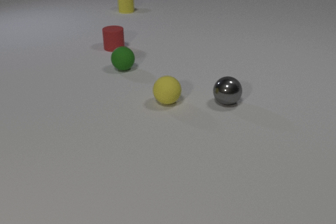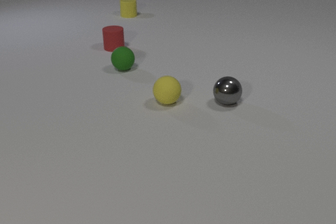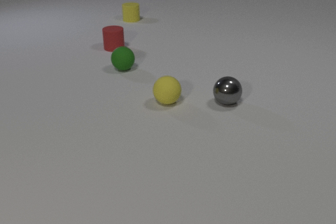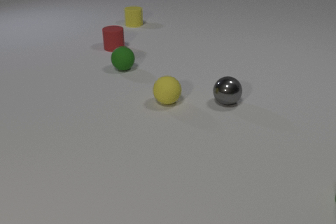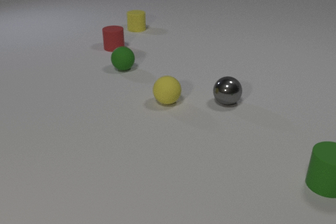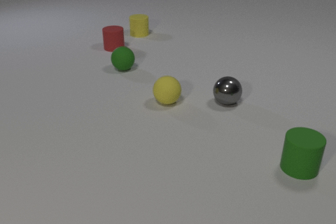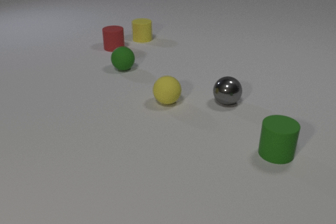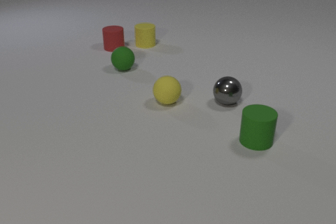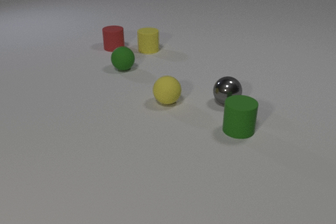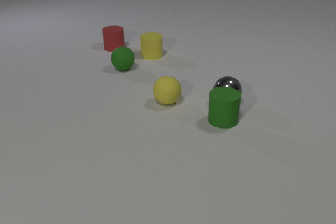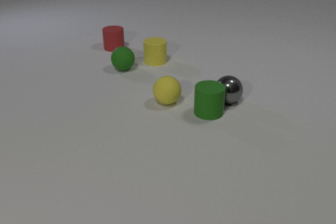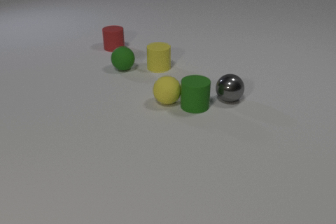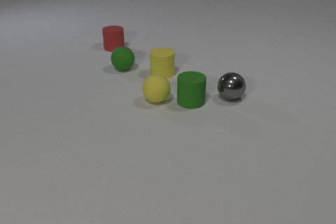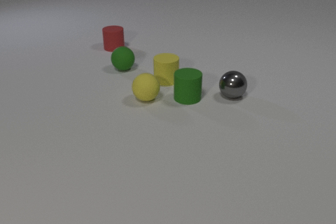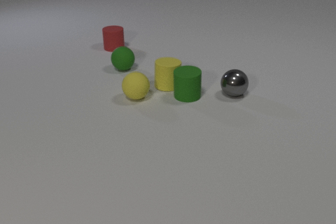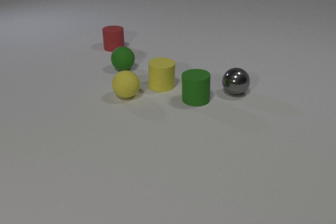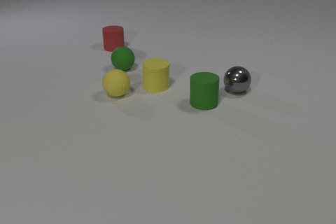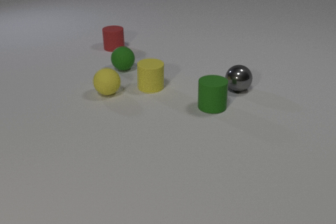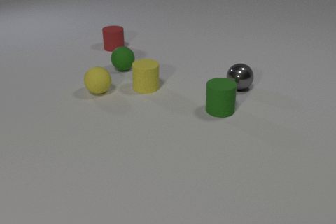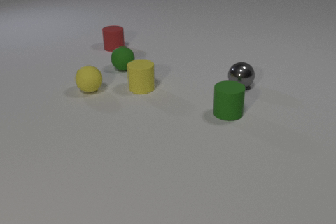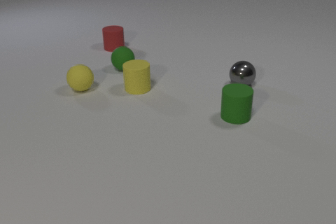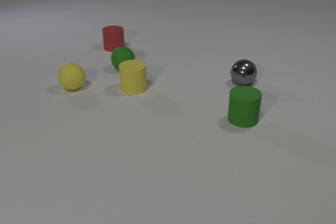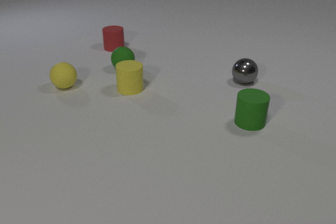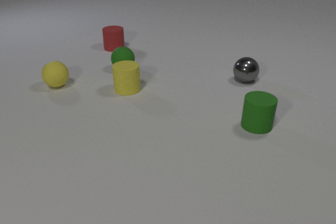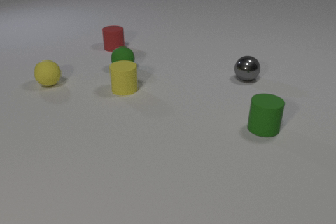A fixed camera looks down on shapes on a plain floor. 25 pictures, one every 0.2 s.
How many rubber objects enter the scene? 1.
How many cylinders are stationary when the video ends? 1.
Are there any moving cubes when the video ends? no.
0.0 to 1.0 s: The green rubber cylinder comes in at the right edge, slides to the left and away from the camera. The yellow rubber cylinder slides toward the camera.
1.0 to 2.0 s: The green rubber cylinder slides to the left and away from the camera. The yellow rubber cylinder slides toward the camera. The green rubber cylinder and the gray metal sphere collide.
2.0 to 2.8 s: The green rubber cylinder slides away from the camera and to the left. The yellow rubber cylinder slides toward the camera. The yellow rubber sphere rolls to the left. The gray metal sphere rolls away from the camera. The green rubber cylinder and the yellow rubber sphere collide. The green rubber cylinder and the yellow rubber cylinder collide.
2.8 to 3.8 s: The green rubber cylinder slides to the right and toward the camera. The yellow rubber cylinder slides to the left. The yellow rubber sphere rolls to the left and away from the camera. The gray metal sphere rolls away from the camera.
3.8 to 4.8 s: The green rubber cylinder slides to the right and toward the camera. The yellow rubber cylinder slides to the left. The yellow rubber sphere rolls to the left and away from the camera. The gray metal sphere rolls away from the camera.
